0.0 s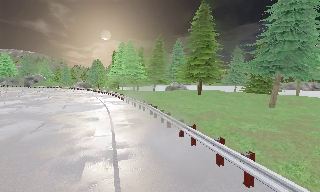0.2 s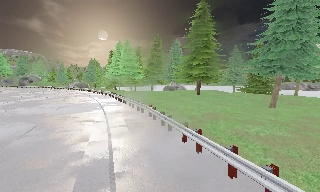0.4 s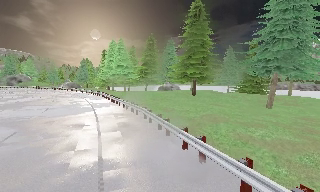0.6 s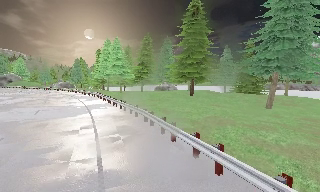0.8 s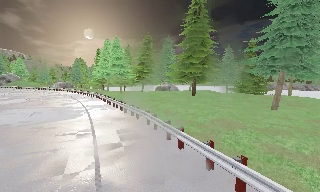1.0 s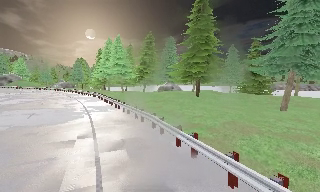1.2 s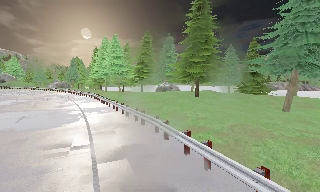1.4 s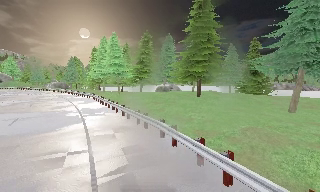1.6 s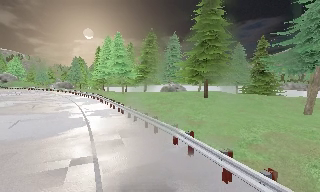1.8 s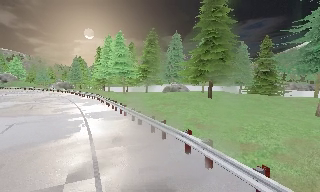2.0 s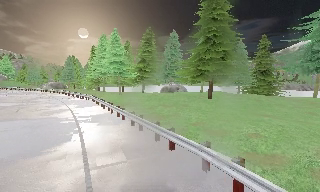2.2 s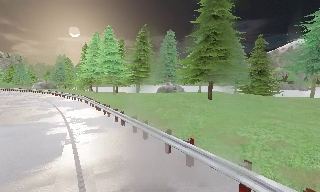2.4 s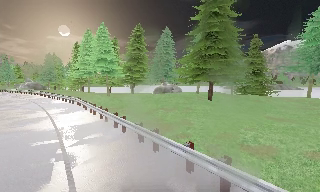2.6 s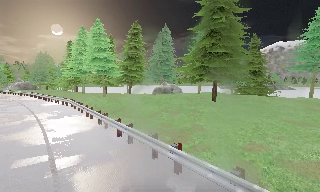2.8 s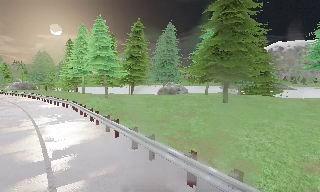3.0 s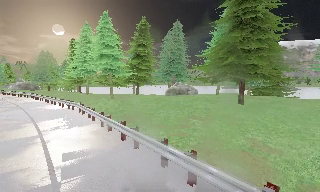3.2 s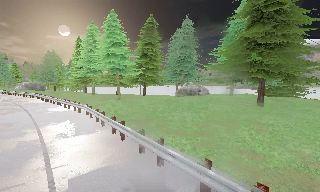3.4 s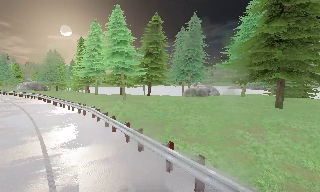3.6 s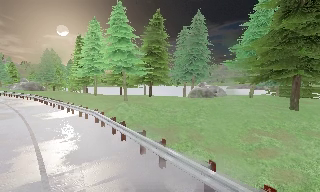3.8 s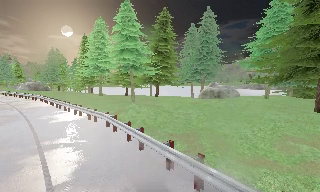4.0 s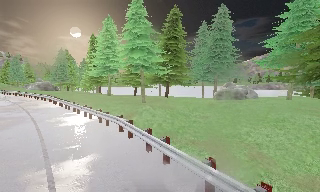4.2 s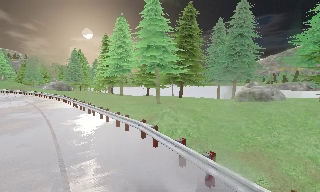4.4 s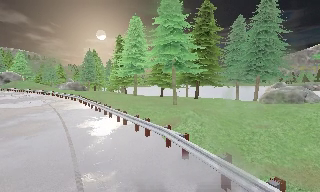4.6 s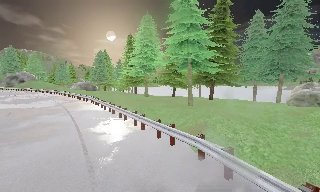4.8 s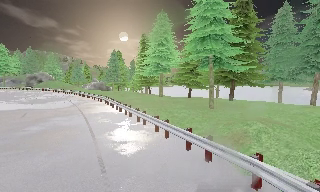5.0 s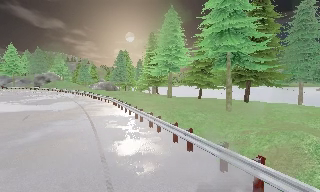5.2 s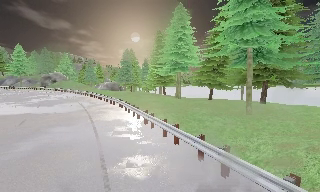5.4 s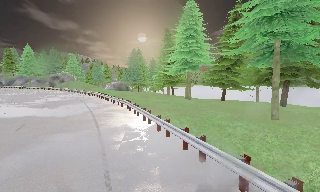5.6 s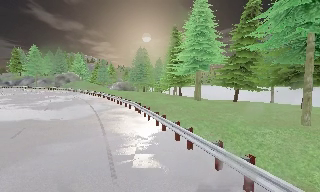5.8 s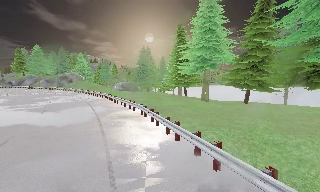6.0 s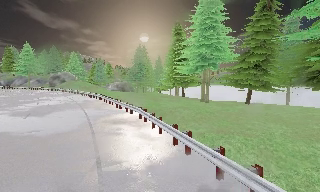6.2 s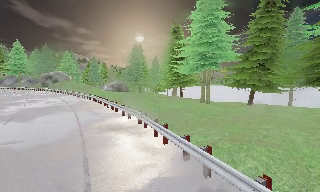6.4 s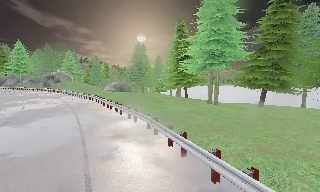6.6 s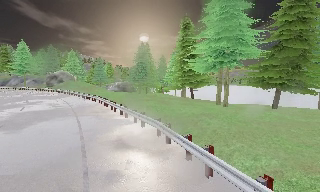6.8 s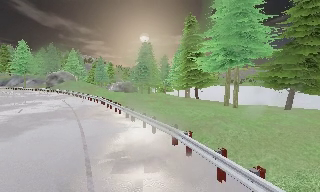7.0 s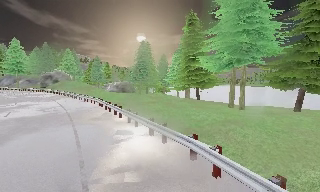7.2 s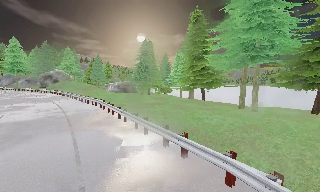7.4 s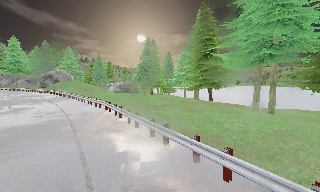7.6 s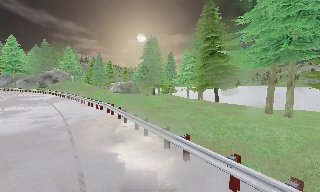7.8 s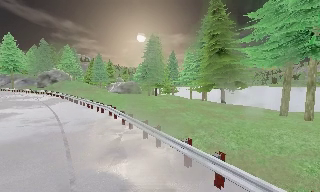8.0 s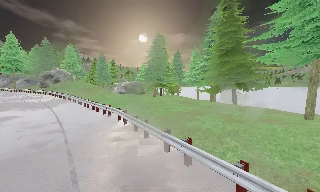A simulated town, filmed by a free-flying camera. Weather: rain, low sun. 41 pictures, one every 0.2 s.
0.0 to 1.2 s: The camera travels forward, about 4 m, so what stands in front looms larger.
1.2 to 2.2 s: The camera travels forward and to its left, about 4.5 m, so what stands in front looms larger. It gains speed.
2.2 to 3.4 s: The camera travels forward and to its left, about 8 m, so what stands in front looms larger.
3.4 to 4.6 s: The camera pans to its left, which is counterclockwise from overhead, by about 15 degrees. It travels forward and to its left, about 7 m, so what stands in front looms larger.
4.6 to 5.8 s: The camera pans to its left, which is counterclockwise from overhead, by about 15 degrees. It travels forward, about 8 m, so what stands in front looms larger.
5.8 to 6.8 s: The camera travels forward, about 6 m, so what stands in front looms larger.
6.8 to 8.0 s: The camera travels forward and to its left, about 8 m, so what stands in front looms larger.
The film runs forward here.
